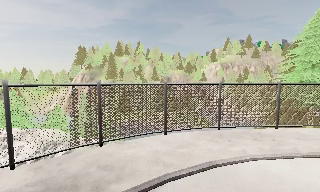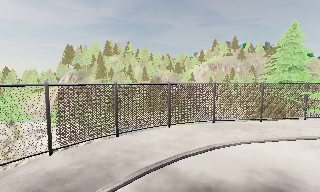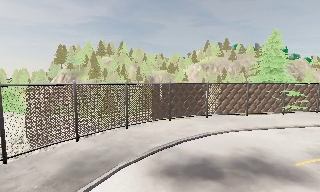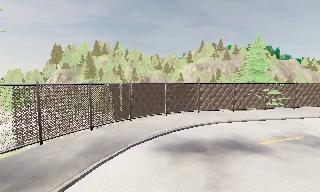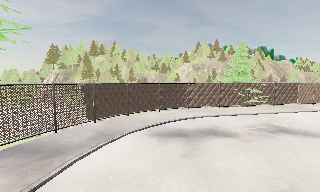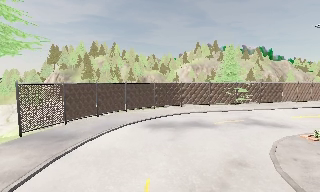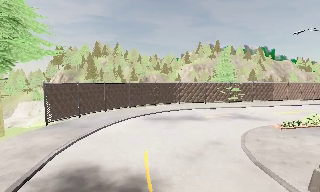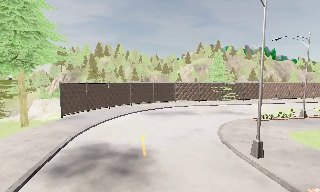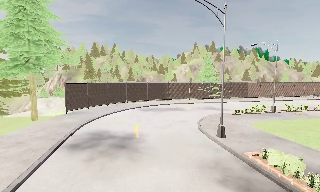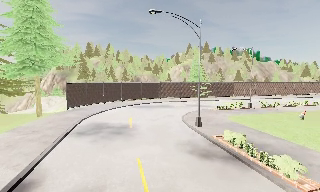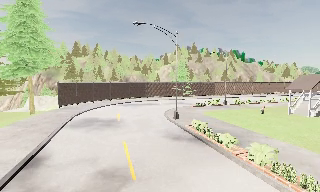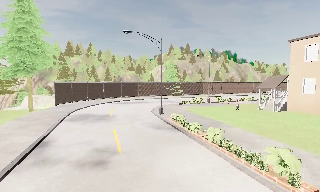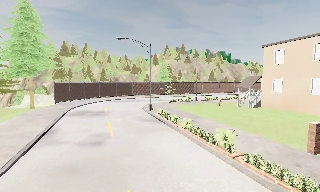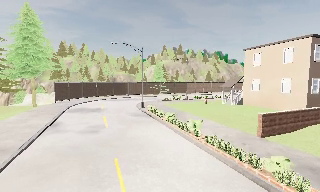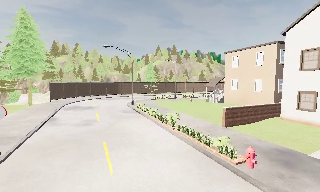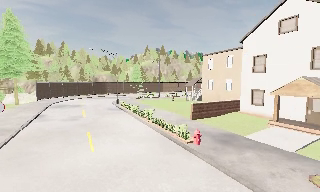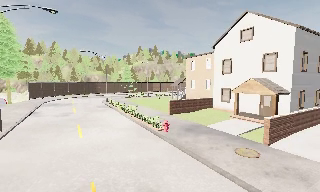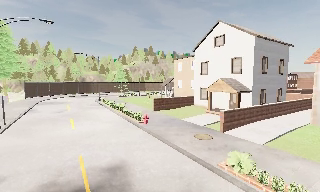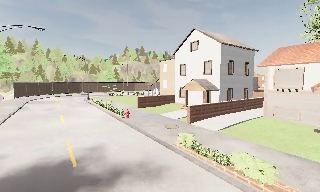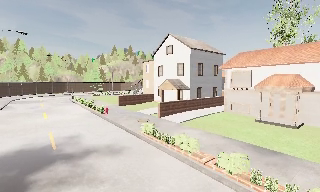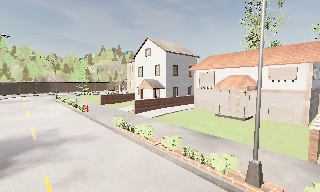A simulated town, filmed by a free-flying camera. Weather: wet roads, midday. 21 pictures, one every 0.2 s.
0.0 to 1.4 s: The camera travels backward, about 14 m, so what stands in front gets smaller.
1.4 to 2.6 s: The camera swings to its right by about 10 degrees, and the scene slides to the left. It travels backward, about 14 m, so what stands in front gets smaller.
2.6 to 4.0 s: The camera swings to its right by about 20 degrees, and the scene slides to the left. It travels backward and to its right, about 16 m, so what stands in front gets smaller.
The film runs forward here.
